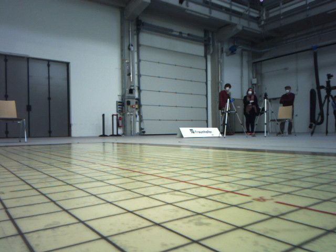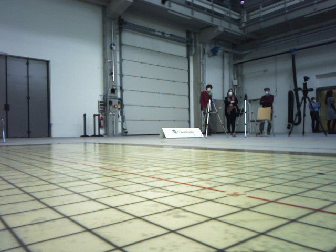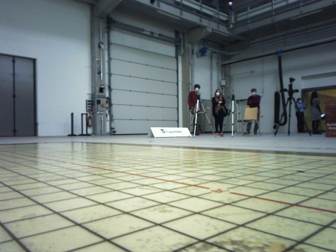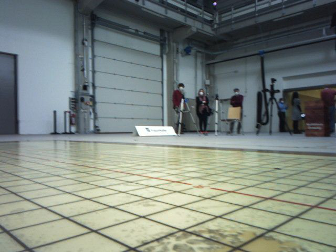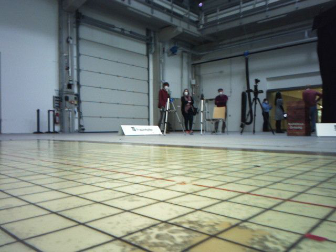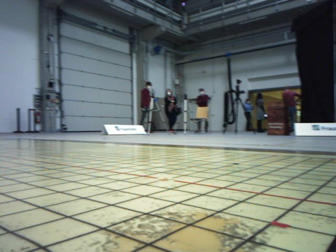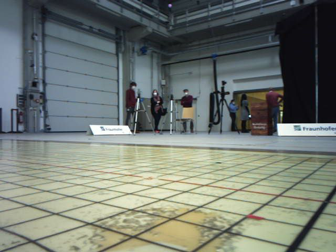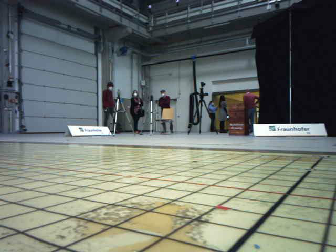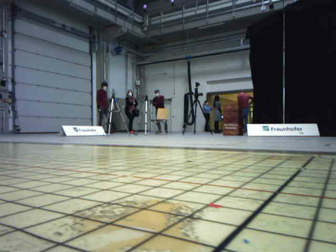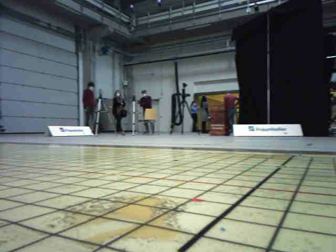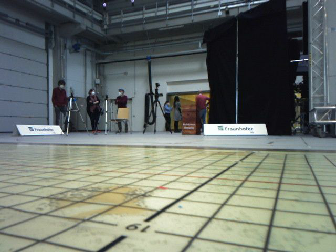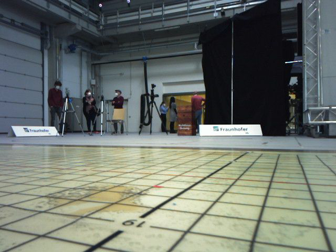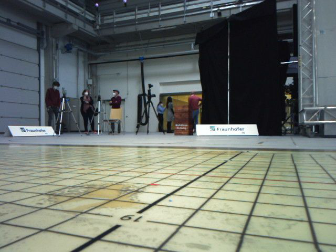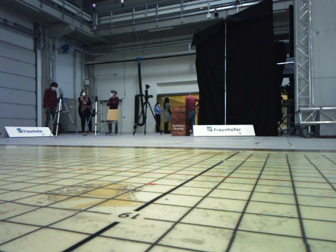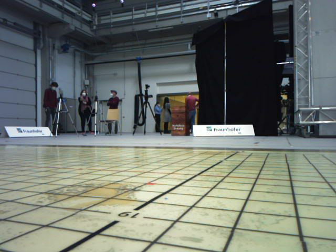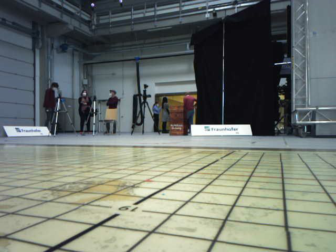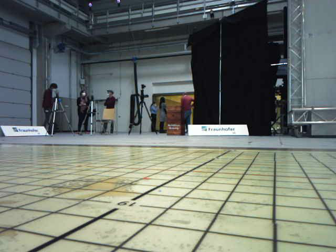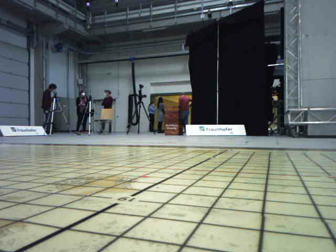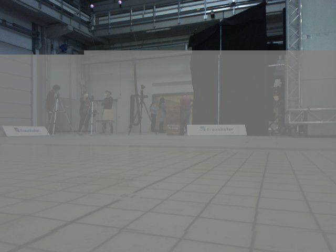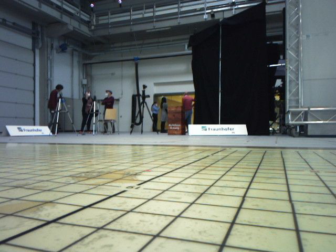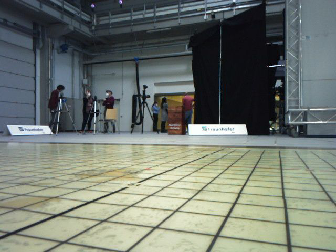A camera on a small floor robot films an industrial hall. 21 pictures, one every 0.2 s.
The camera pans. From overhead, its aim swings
clockwise.
The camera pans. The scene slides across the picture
to the left.
0.0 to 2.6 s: The scene slides to the left, as the camera pans about 30 degrees to its right. It travels backward, about 0.5 m.
2.6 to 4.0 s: The camera travels backward, about 0.3 m, so what stands in front gets smaller.
The film runs backward here.
